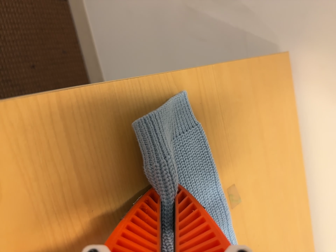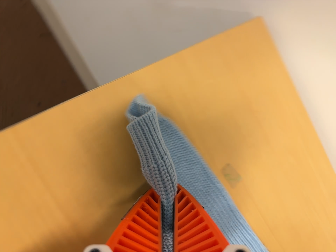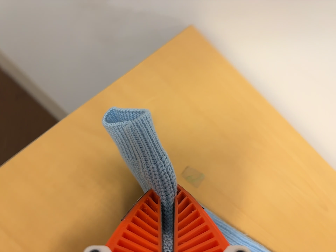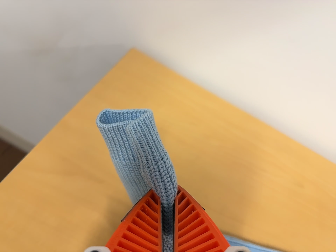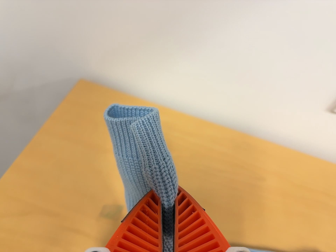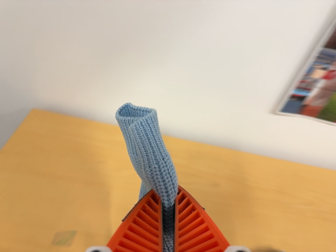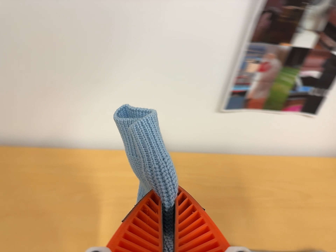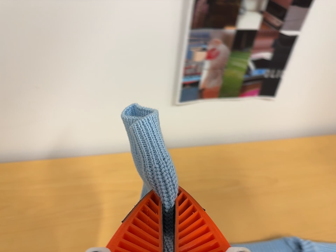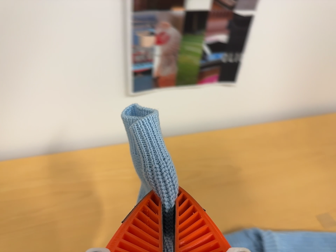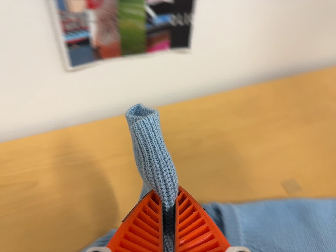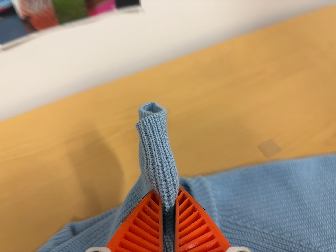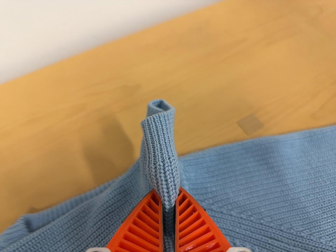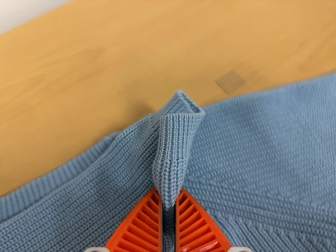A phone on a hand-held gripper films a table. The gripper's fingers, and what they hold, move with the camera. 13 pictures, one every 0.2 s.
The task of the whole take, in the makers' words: left arm across.
0.0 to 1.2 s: The camera travels to its right, about 38 cm, so close, fixed things drift to the left. Its aim tips toward the top of its view by about 15 degrees, and the scene shifts downward. It rolls about its line of sight by about 75 degrees, and the scene rotates counterclockwise.
1.2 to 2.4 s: The scene slides to the left, as the camera pans about 15 degrees to its right. It travels to its right and forward, about 34 cm, so close, fixed things drift to the left. Its aim tips toward the bottom of its view by about 25 degrees, and the scene shifts upward. It rolls about its line of sight by about 30 degrees, and the scene rotates counterclockwise.
The film runs forward here.
